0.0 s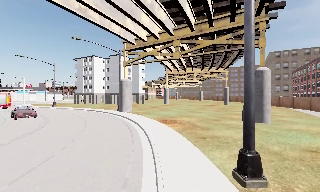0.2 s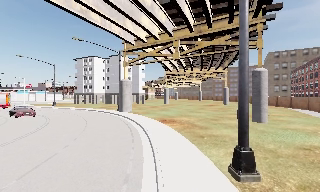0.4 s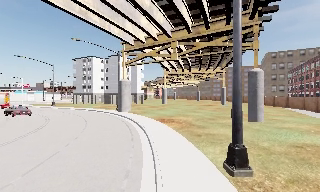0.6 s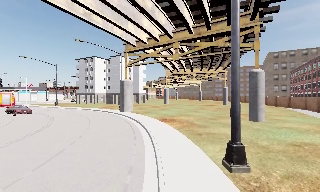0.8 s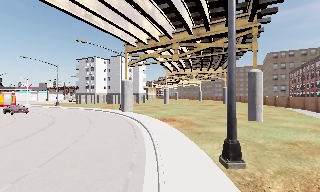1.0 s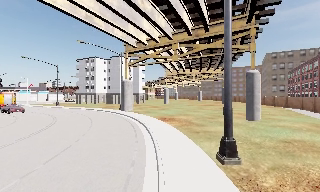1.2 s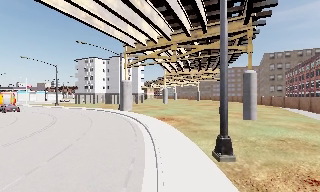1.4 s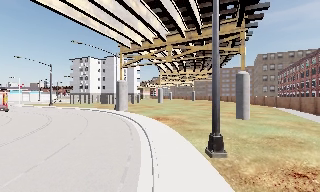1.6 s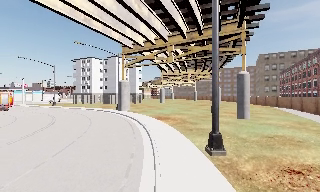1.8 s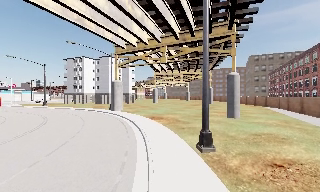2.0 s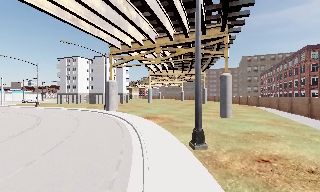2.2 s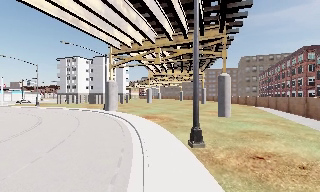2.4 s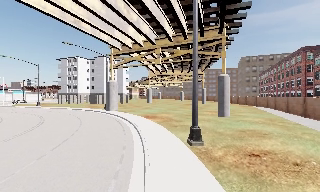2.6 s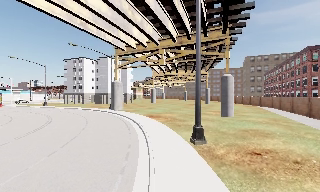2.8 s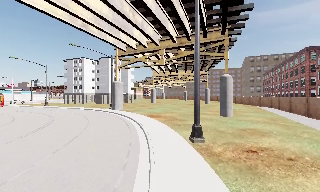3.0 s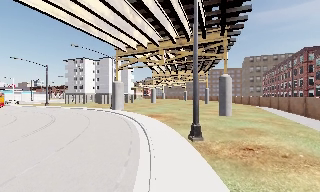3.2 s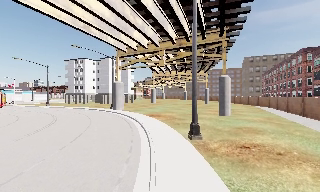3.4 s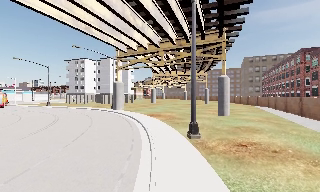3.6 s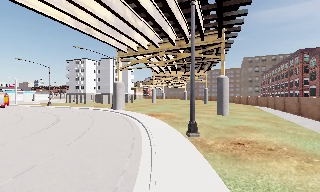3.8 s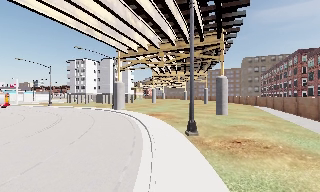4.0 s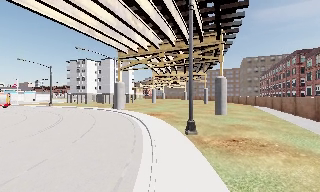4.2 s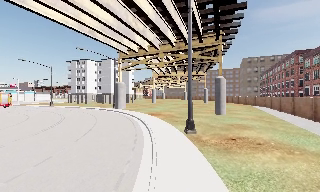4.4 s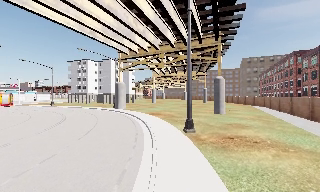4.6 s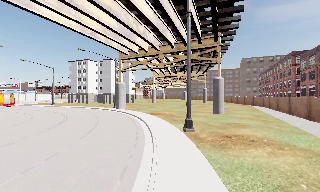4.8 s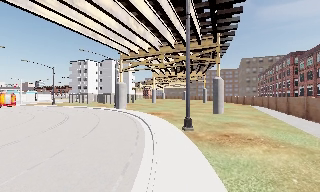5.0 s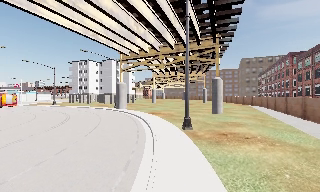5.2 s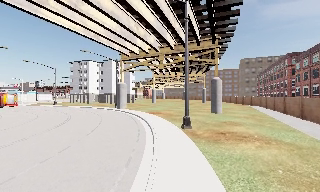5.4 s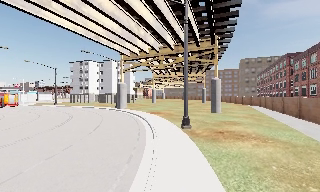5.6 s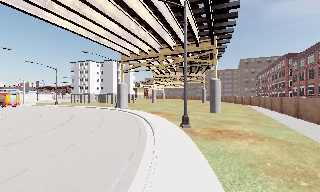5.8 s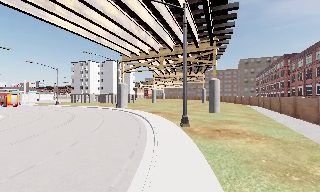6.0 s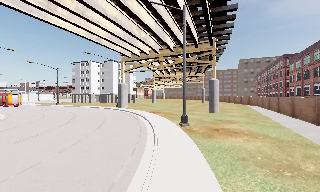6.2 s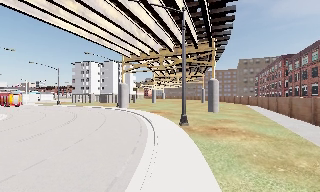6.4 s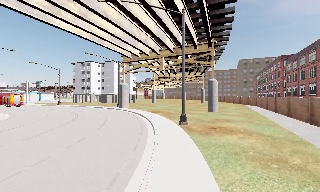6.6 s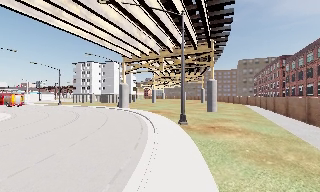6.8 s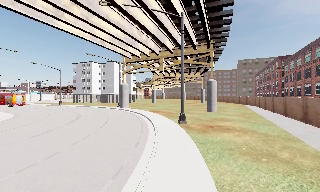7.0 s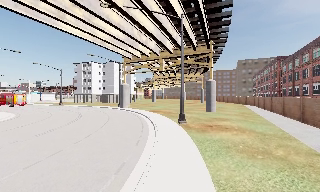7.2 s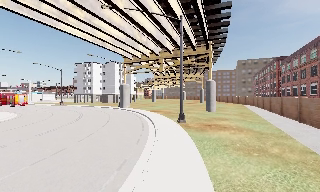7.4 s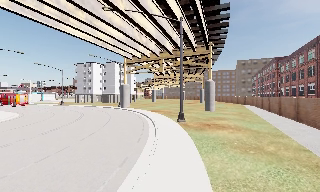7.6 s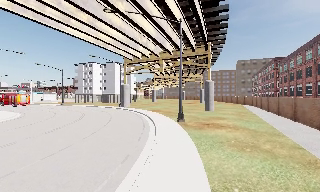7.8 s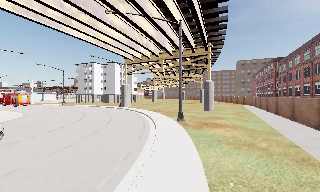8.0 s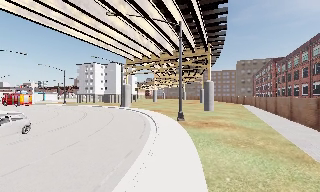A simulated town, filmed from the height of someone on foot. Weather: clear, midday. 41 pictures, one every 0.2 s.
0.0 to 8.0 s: The camera travels backward, about 12 m, so what stands in front gets smaller.
The film runs backward here.
